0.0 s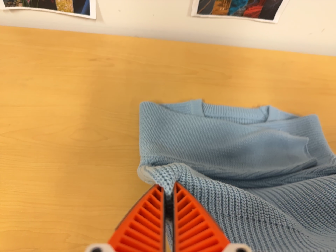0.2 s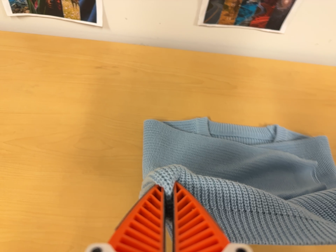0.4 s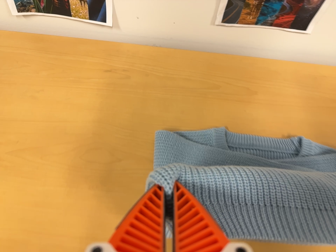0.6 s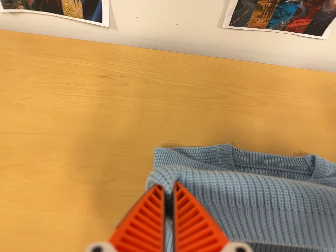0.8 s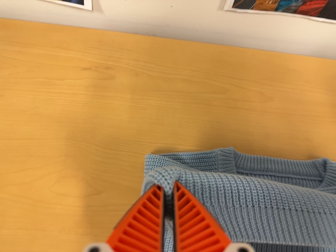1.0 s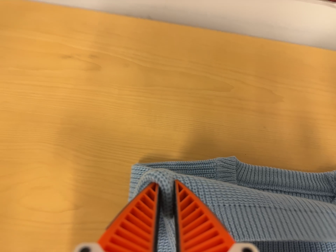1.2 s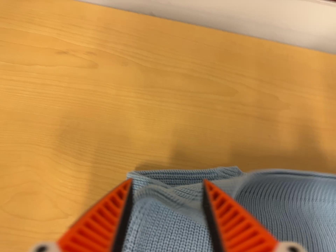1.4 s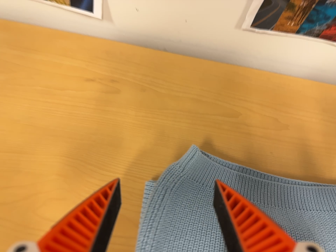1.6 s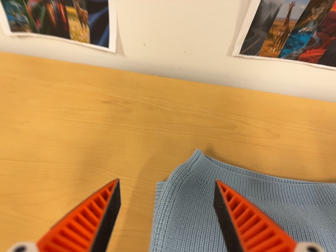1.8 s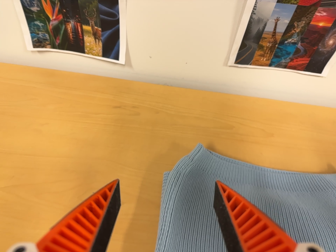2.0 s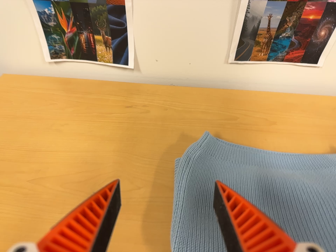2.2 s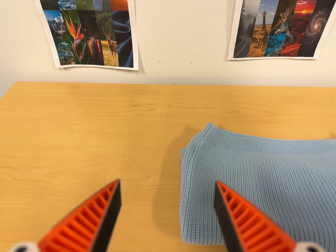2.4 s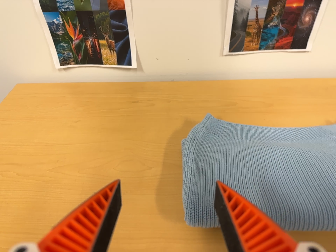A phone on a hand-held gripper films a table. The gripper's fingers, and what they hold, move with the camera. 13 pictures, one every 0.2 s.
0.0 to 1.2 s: The camera travels forward and toward the top of its view, about 26 cm, so what stands in front looms larger. Its aim tips toward the bottom of its view by about 10 degrees.
1.2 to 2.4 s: The camera travels backward and toward the bottom of its view, about 30 cm, so what stands in front gets smaller. Its aim tips toward the top of its view by about 30 degrees. It rolls about its line of sight by about 10 degrees, and the scene rotates counterclockwise.
The film runs forward here.
